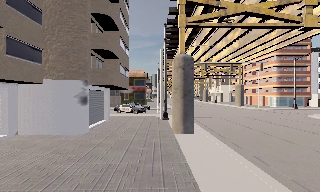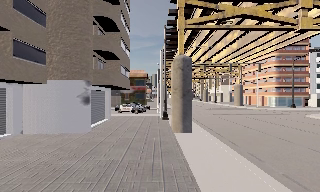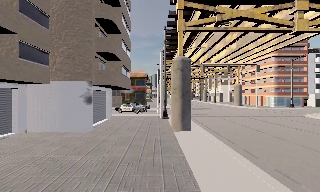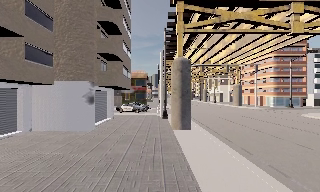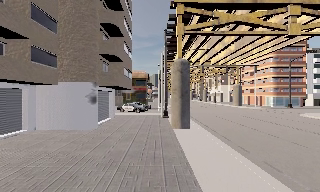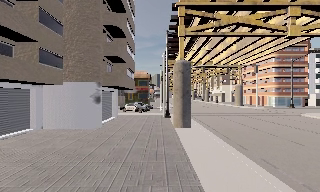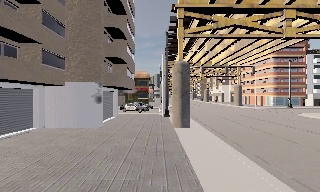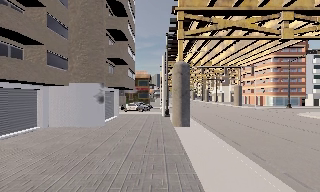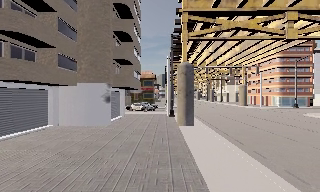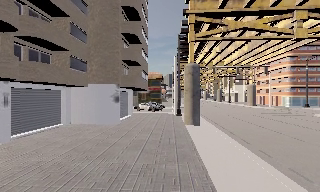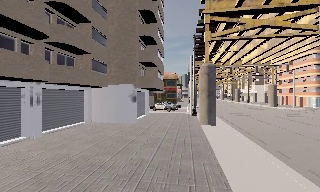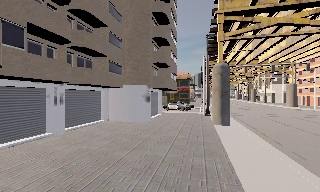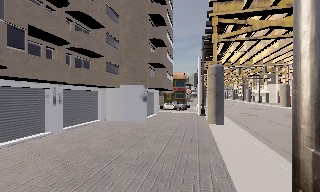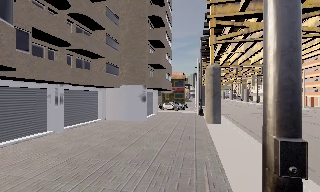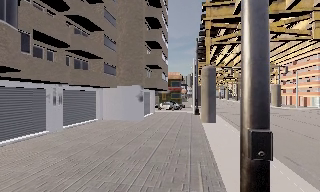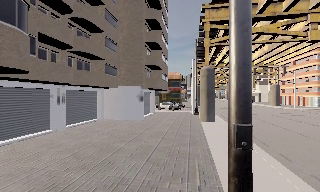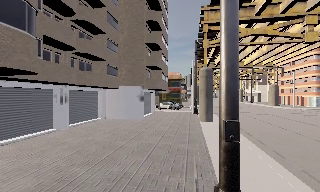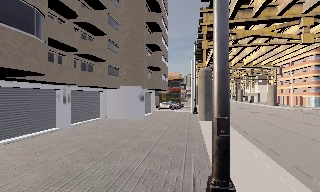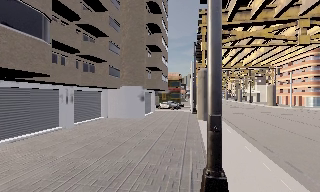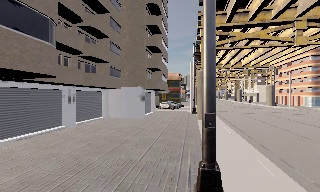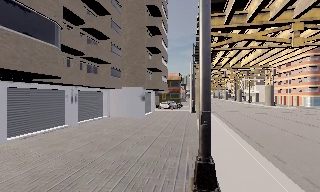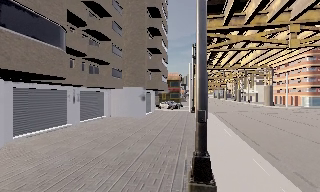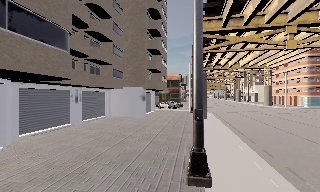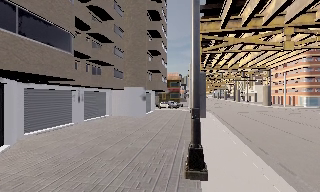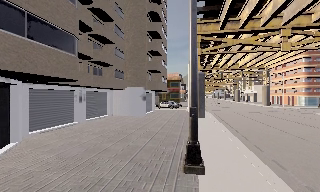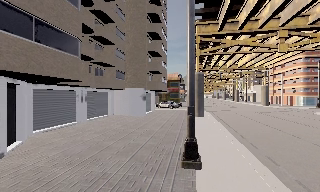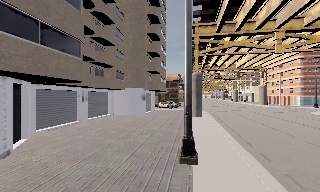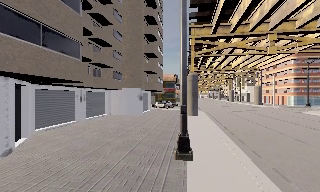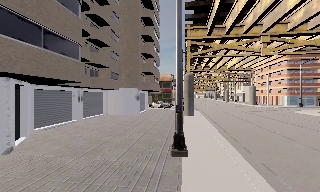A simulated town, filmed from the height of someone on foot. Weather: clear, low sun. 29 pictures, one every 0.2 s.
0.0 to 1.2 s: The camera travels backward, about 2 m, so what stands in front gets smaller.
1.2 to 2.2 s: The camera pans to its left, which is counterclockwise from overhead, by about 15 degrees. It travels backward, about 2 m, so what stands in front gets smaller.
2.2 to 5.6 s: The camera travels backward, about 6 m, so what stands in front gets smaller.
The film runs backward here.
